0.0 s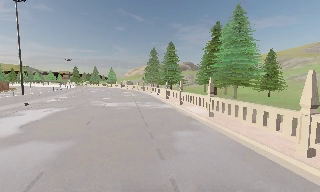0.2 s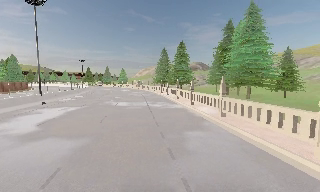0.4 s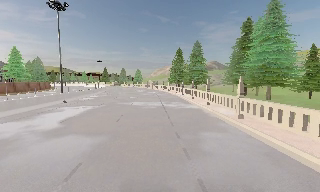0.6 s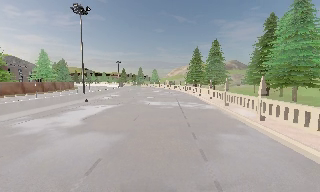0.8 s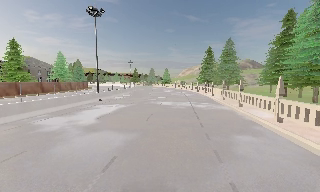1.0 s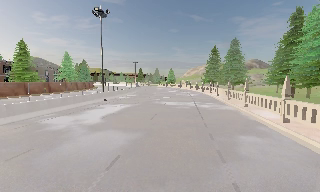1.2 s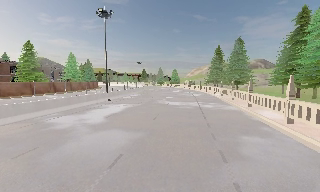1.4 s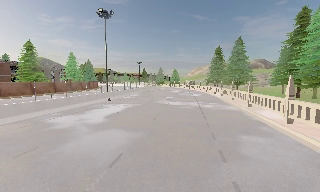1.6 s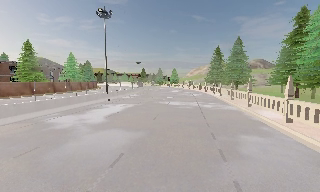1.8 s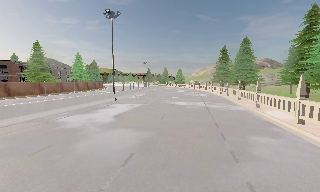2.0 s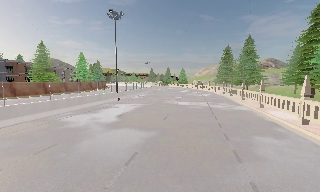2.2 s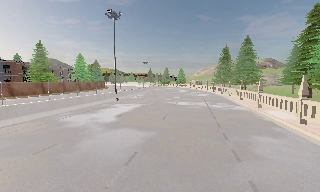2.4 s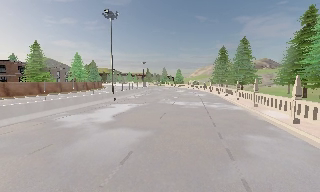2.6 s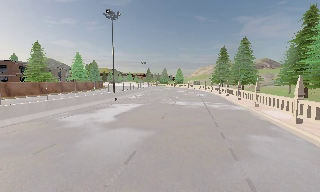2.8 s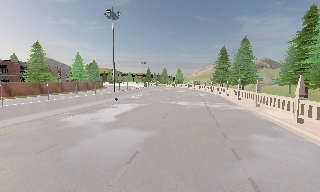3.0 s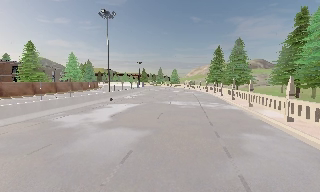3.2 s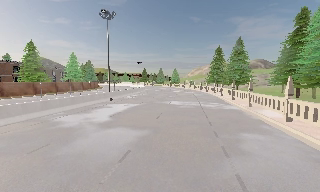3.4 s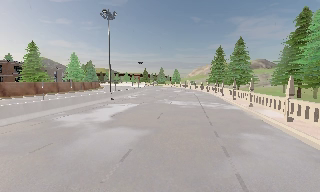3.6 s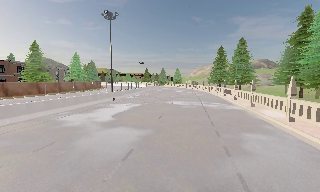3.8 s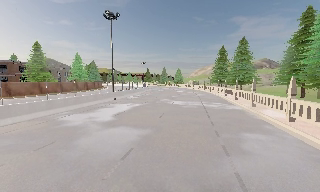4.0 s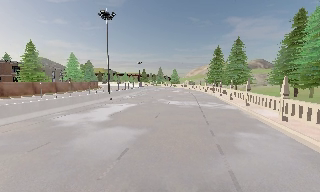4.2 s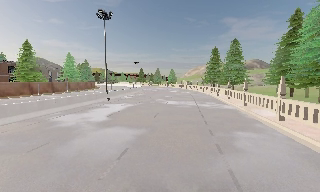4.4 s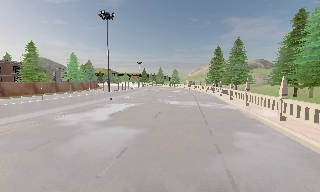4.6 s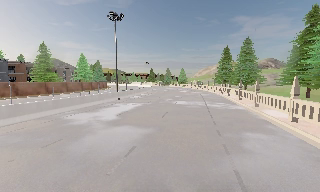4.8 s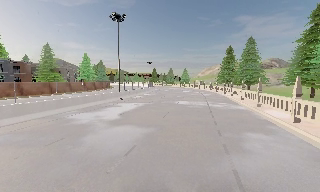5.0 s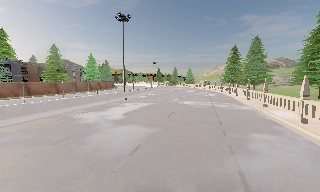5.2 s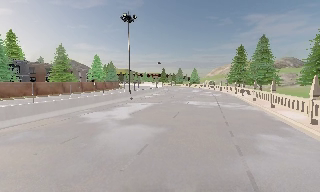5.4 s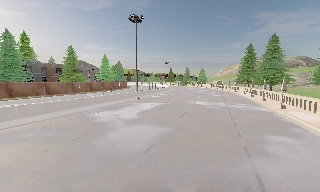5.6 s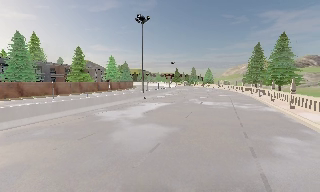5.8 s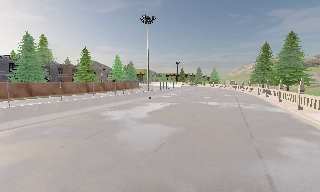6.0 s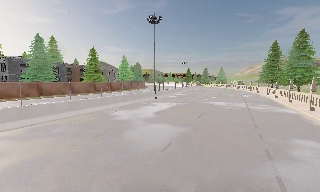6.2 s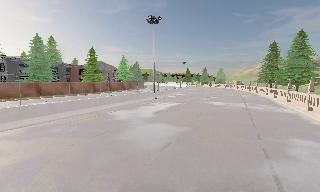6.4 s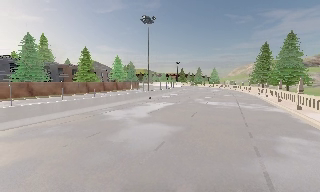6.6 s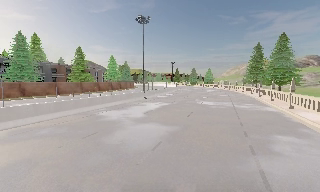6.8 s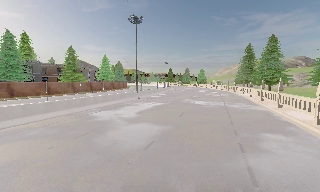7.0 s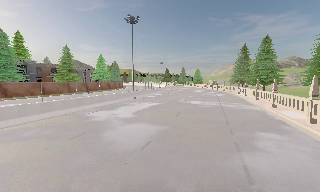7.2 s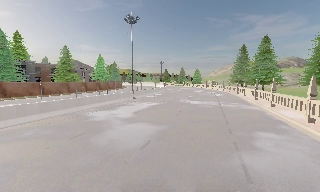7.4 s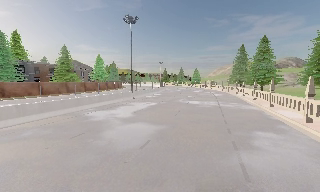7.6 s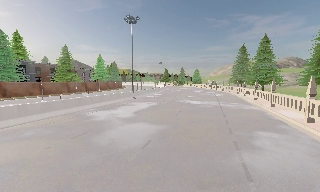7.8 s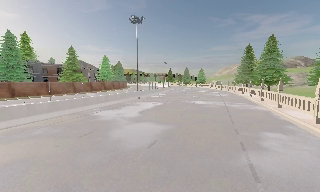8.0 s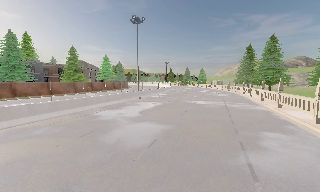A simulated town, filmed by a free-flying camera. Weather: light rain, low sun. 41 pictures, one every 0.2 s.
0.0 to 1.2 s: The scene slides to the right, as the camera pans about 20 degrees to its left.
1.2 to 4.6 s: The camera travels backward, about 0.5 m, so what stands in front gets smaller.
4.6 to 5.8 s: The scene slides to the right, as the camera pans about 10 degrees to its left.
5.8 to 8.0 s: The camera shifts only a little, or ends up much as it began.
The film runs backward here.
